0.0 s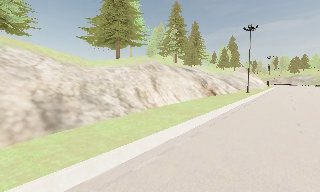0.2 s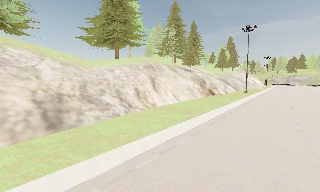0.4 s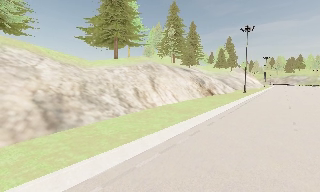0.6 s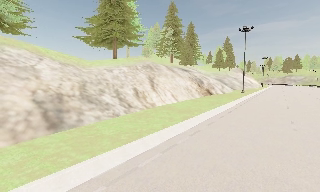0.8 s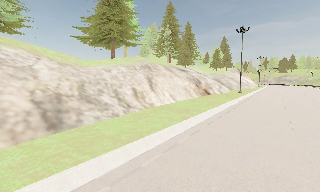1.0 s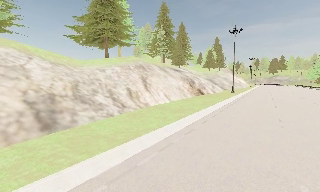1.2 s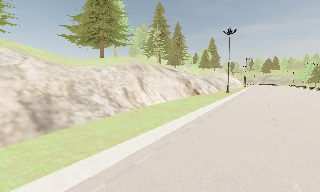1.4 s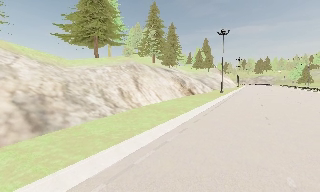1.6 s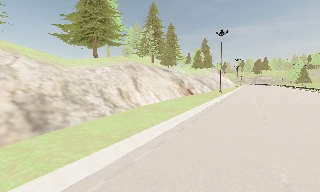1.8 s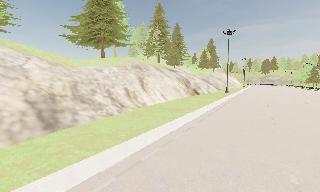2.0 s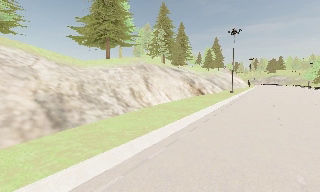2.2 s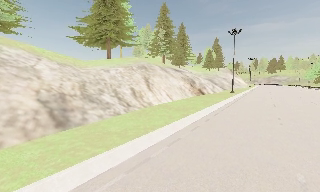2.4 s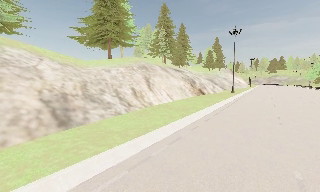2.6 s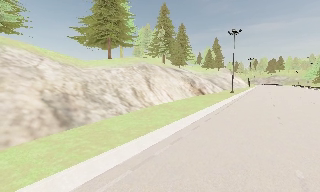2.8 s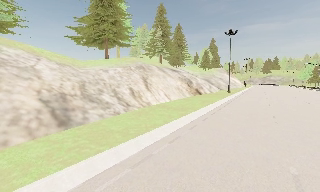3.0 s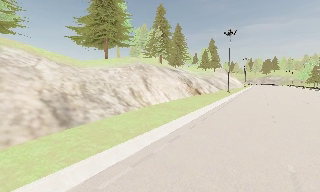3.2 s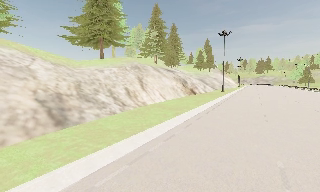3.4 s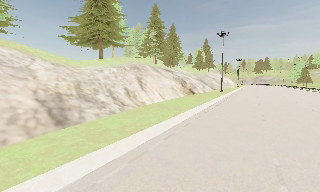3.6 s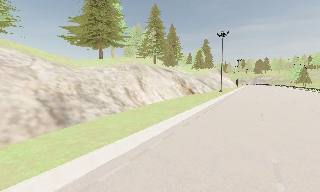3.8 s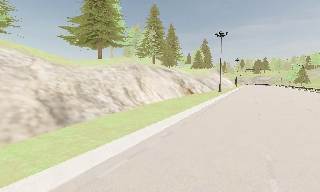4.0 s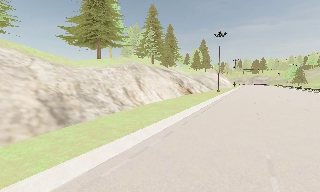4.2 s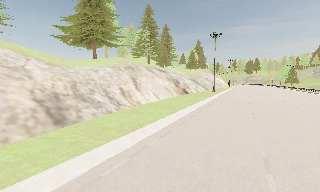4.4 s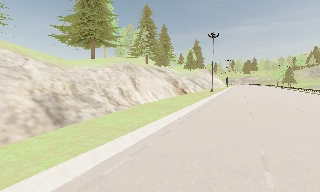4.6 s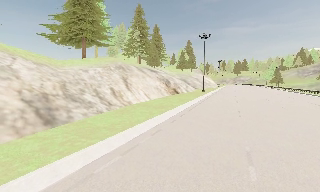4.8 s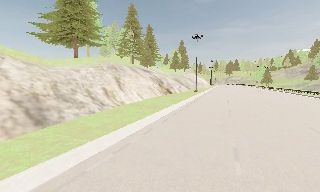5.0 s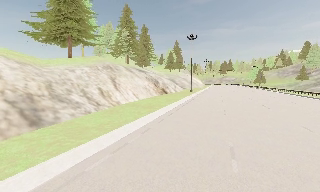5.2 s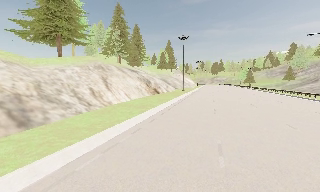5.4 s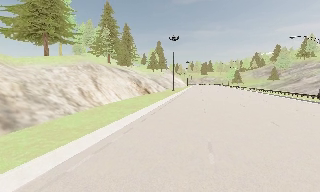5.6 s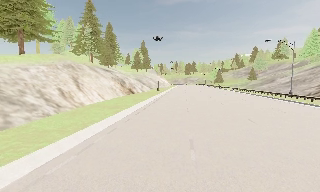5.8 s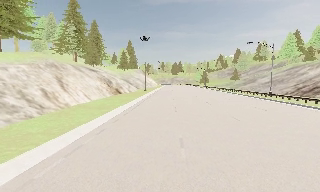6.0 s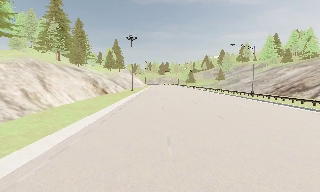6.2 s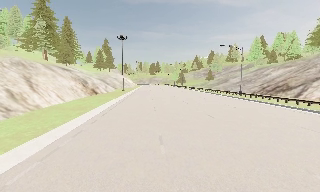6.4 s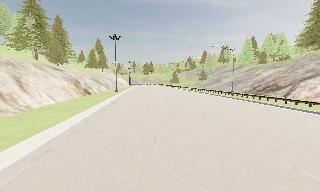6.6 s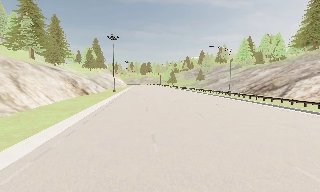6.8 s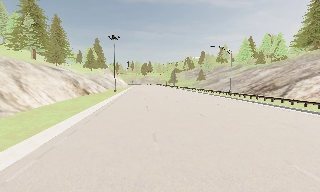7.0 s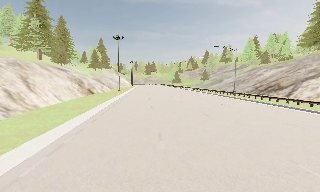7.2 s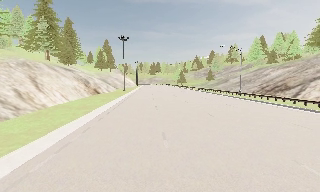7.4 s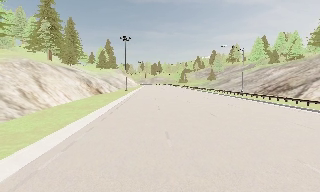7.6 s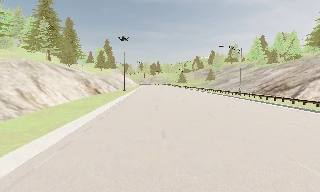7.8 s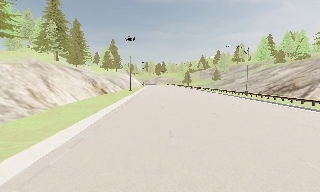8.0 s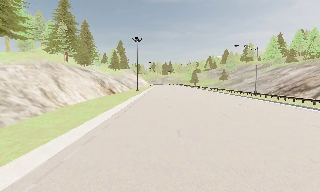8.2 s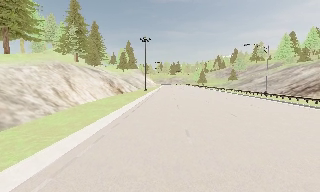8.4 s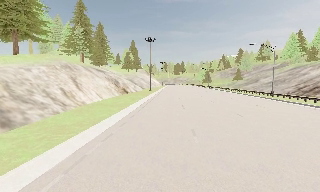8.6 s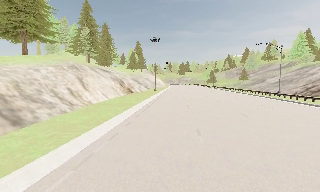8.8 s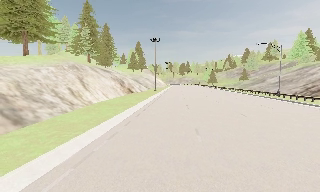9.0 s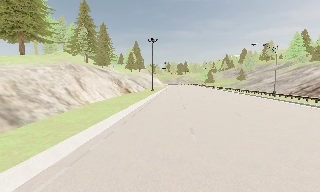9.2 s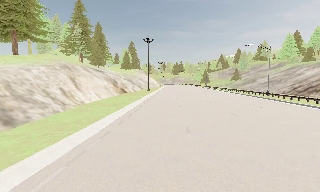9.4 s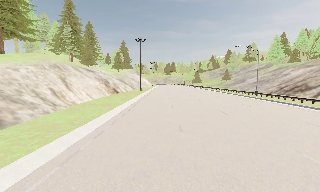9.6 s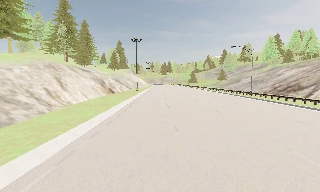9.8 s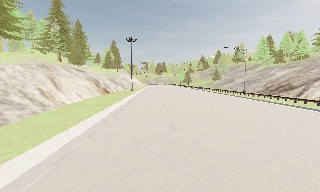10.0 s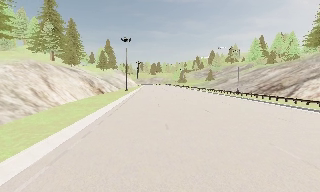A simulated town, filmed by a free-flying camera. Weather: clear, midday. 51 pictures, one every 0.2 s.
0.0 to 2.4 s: The camera travels backward and to its left, about 1 m, so what stands in front gets smaller.
2.4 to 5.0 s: The scene slides to the left, as the camera pans about 15 degrees to its right. It travels backward, about 1 m, so what stands in front gets smaller.
5.0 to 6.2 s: The scene slides to the left, as the camera pans about 25 degrees to its right. It travels backward, about 0.5 m, so what stands in front gets smaller.
6.2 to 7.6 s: The camera travels backward, about 0.5 m, so what stands in front gets smaller.
7.6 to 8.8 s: The camera pans to its left, which is counterclockwise from overhead, by about 10 degrees. It travels backward, about 0.5 m, so what stands in front gets smaller.
8.8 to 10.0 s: The camera swings to its right by about 10 degrees, and the scene slides to the left. It travels backward, about 0.5 m, so what stands in front gets smaller.
The film runs backward here.
